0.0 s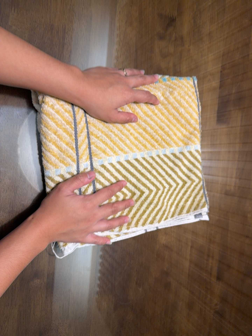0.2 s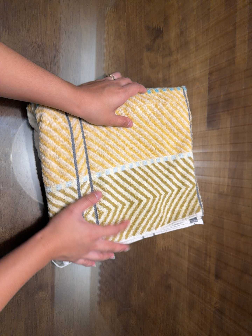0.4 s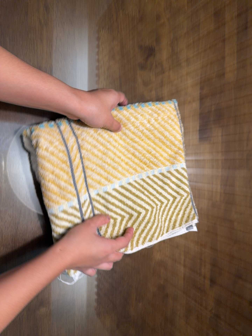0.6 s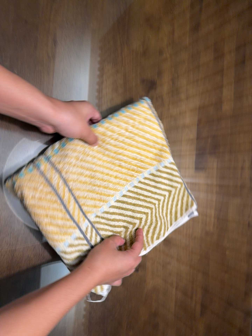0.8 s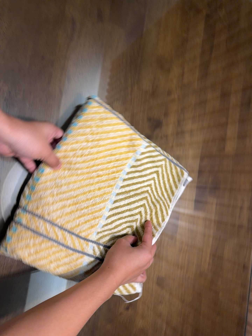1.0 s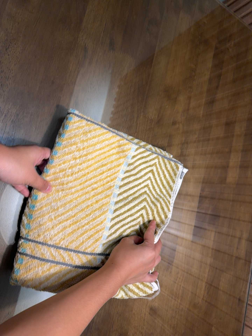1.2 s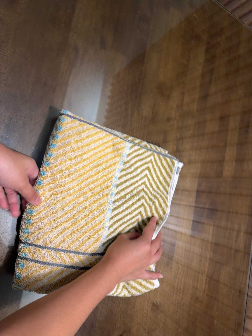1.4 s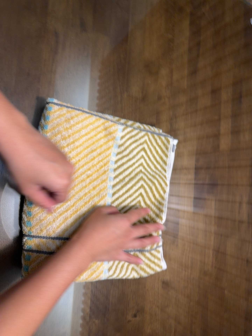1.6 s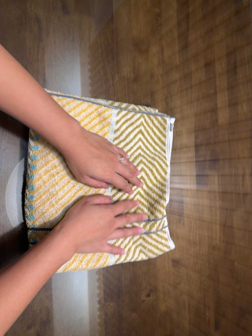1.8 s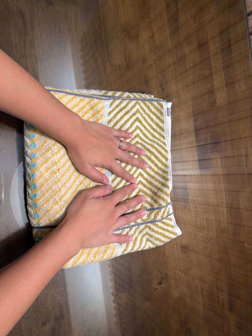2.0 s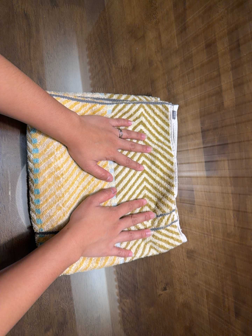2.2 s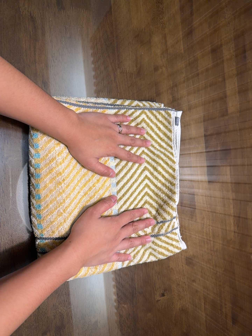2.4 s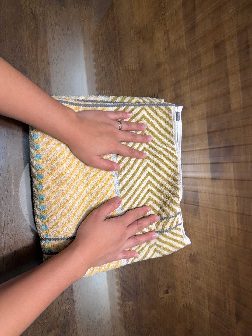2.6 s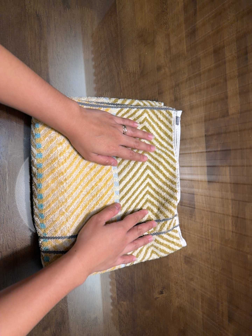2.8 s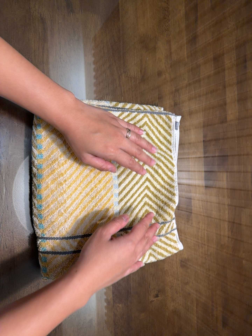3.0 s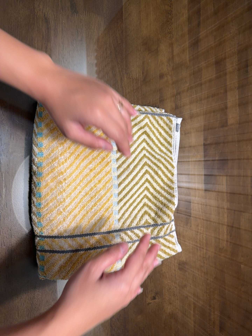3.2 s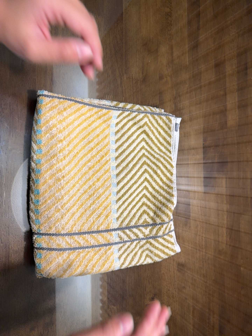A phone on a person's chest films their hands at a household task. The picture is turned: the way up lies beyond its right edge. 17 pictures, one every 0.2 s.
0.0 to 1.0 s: The camera travels toward the top of its view, about 16 cm, so close, fixed things drift downward. Its aim tips toward the top of its view by about 10 degrees, and the scene shifts downward. It rolls about its line of sight by about 10 degrees, and the scene rotates clockwise.
1.0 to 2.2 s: The camera's aim tips toward the bottom of its view by about 10 degrees, and the scene shifts upward. It rolls about its line of sight by about 20 degrees, and the scene rotates counterclockwise.
2.2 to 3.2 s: The camera shifts only a little, or ends up much as it began.
The film runs forward here.
